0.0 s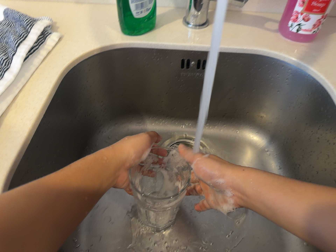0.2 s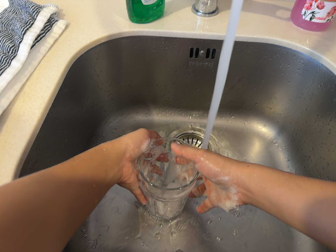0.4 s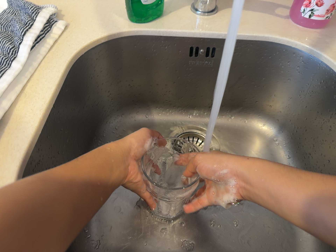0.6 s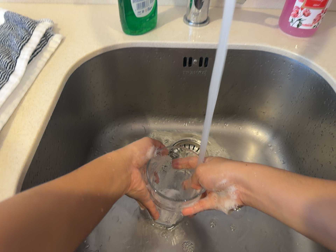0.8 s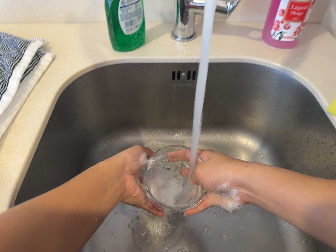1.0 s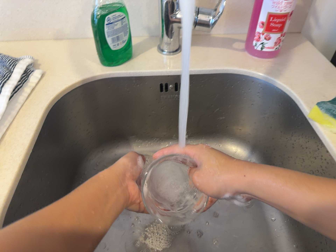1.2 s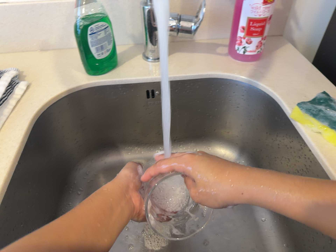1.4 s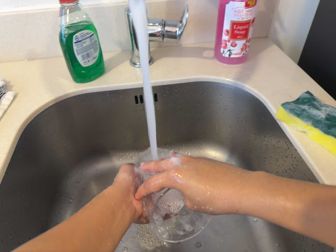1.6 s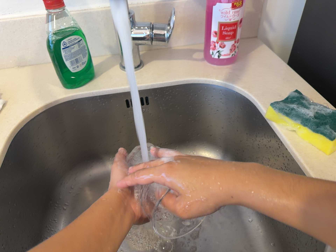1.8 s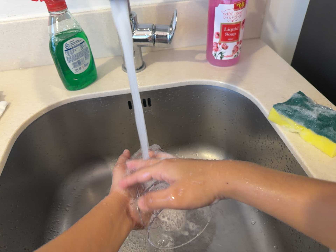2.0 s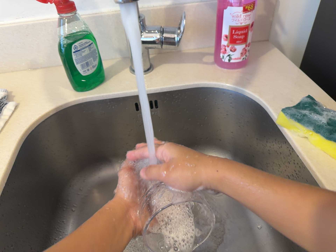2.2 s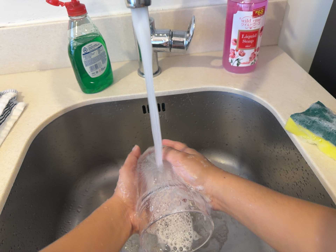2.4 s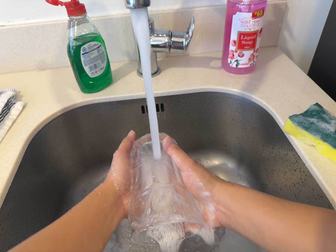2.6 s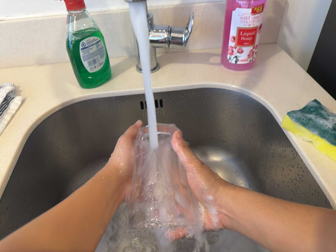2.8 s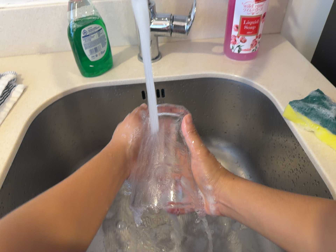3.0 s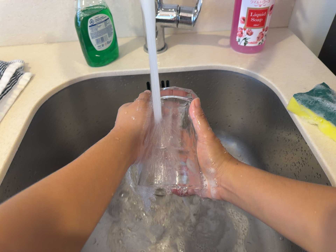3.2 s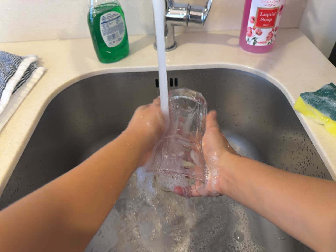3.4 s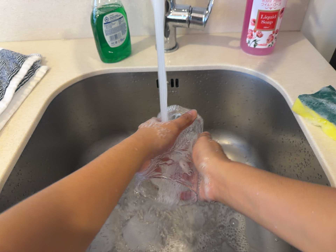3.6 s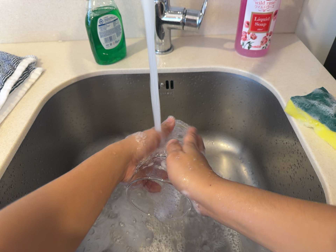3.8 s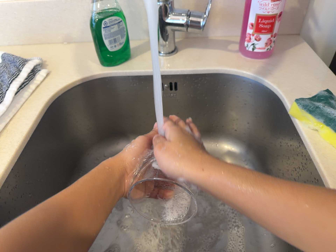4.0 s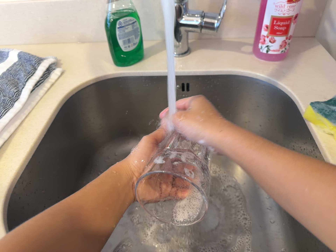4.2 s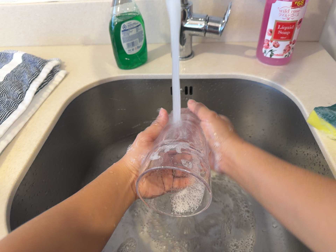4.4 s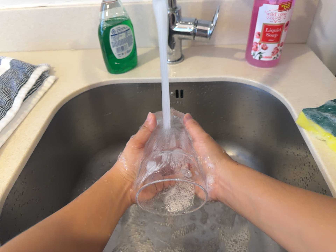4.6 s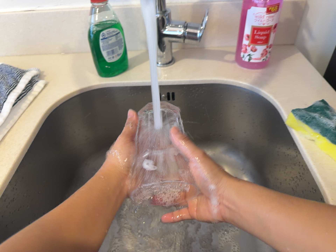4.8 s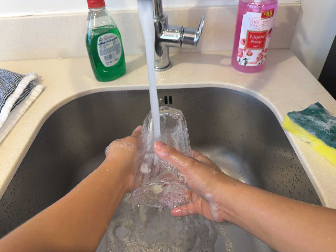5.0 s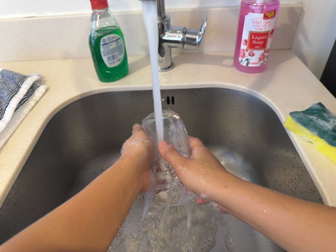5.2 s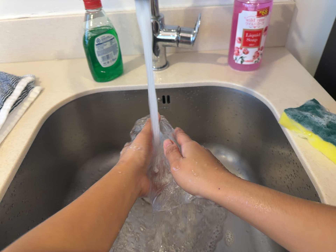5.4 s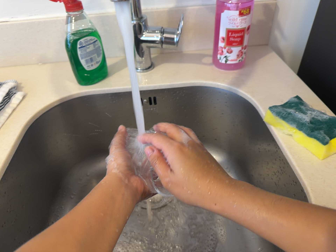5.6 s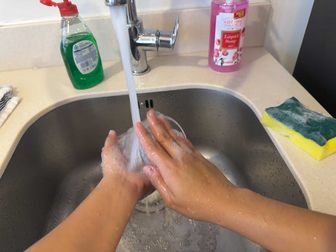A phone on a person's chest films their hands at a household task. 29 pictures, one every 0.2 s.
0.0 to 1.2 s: The camera rolls about its line of sight by about 10 degrees, and the scene rotates counterclockwise.
1.2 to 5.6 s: The camera shifts only a little, or ends up much as it began.
The film runs forward here.
